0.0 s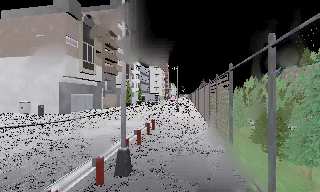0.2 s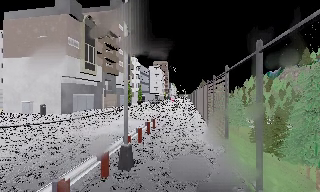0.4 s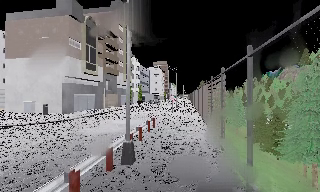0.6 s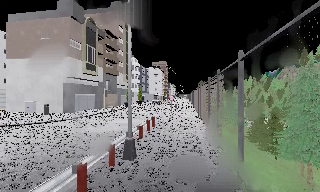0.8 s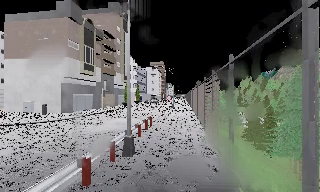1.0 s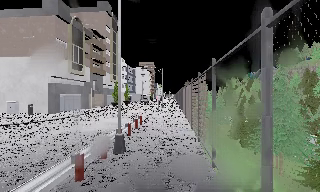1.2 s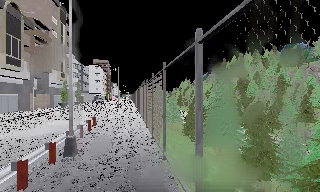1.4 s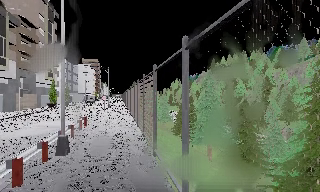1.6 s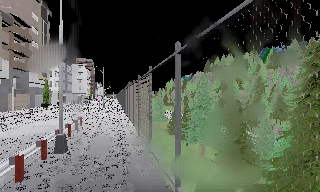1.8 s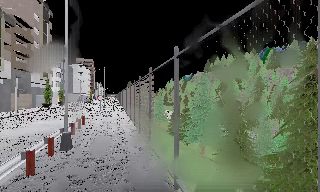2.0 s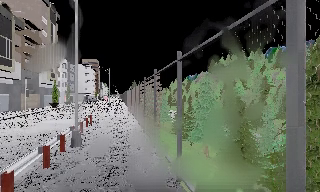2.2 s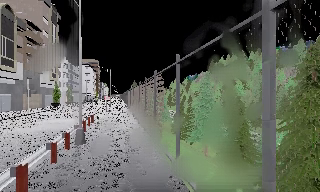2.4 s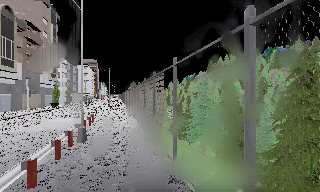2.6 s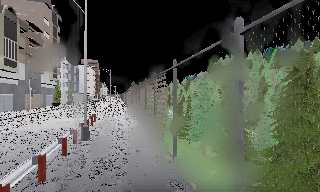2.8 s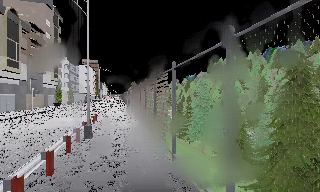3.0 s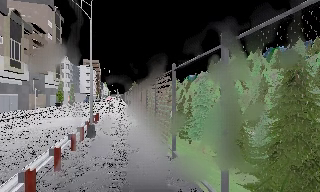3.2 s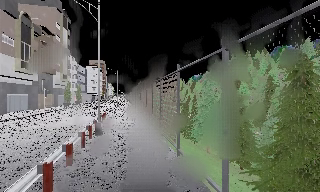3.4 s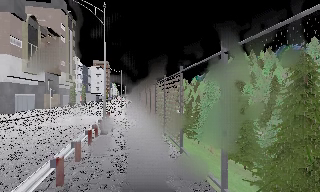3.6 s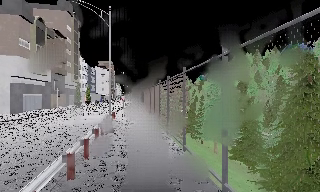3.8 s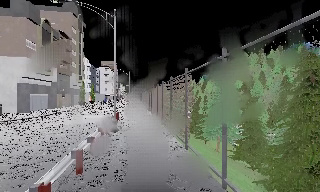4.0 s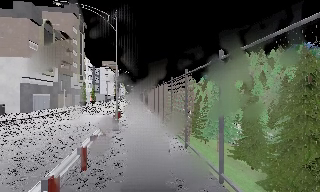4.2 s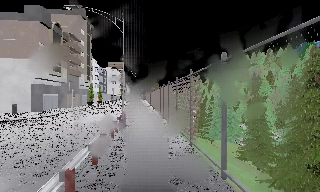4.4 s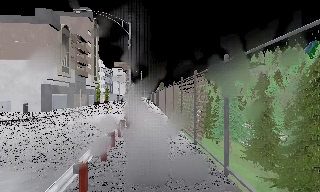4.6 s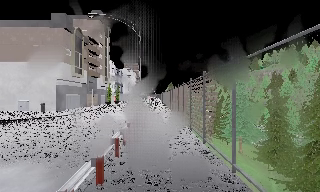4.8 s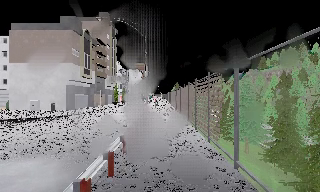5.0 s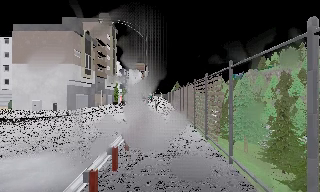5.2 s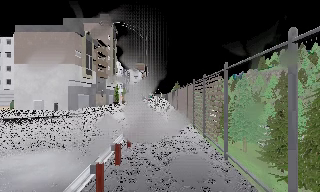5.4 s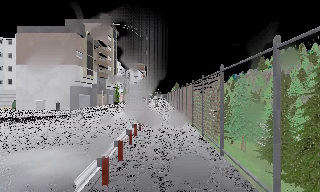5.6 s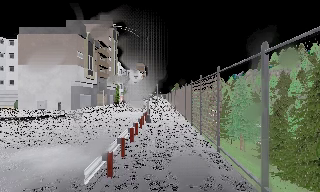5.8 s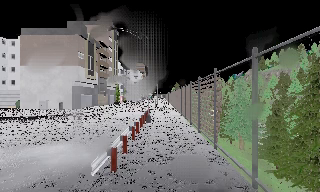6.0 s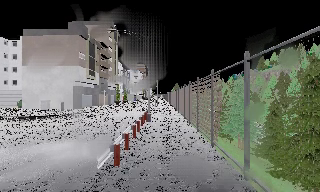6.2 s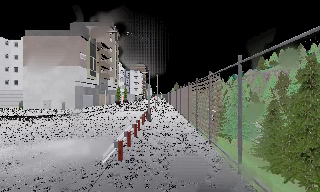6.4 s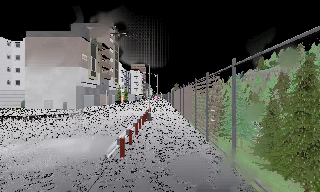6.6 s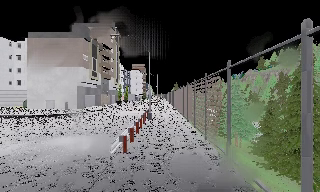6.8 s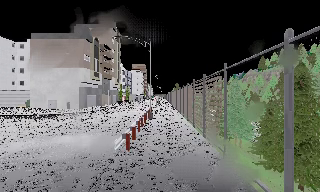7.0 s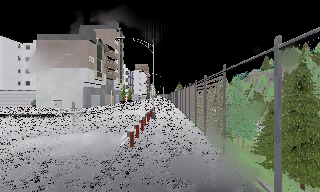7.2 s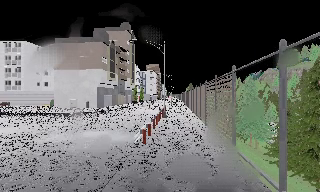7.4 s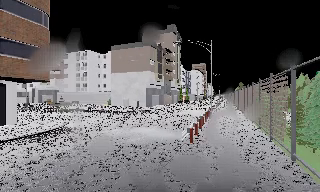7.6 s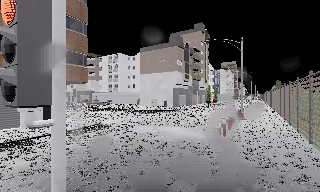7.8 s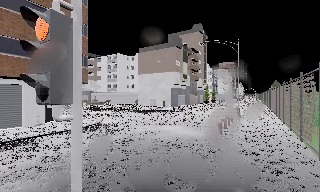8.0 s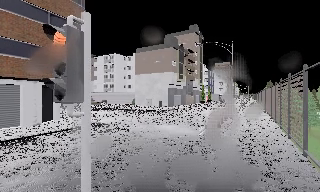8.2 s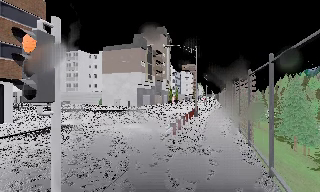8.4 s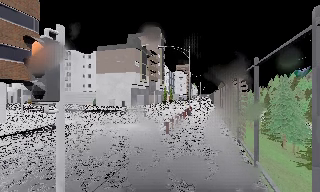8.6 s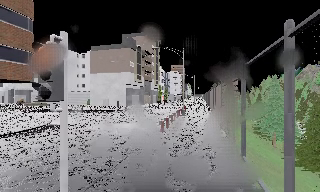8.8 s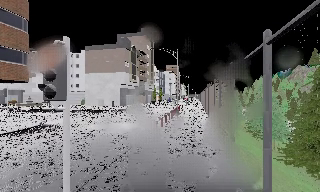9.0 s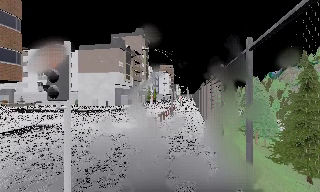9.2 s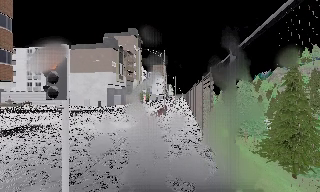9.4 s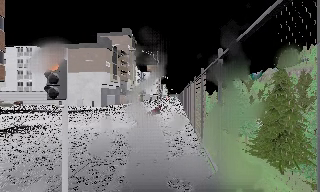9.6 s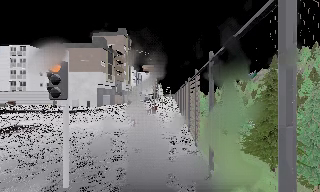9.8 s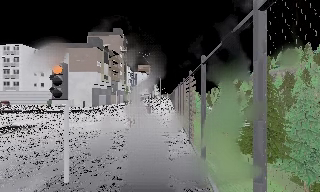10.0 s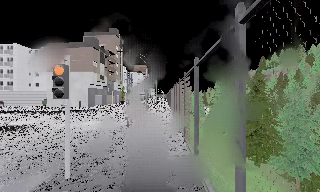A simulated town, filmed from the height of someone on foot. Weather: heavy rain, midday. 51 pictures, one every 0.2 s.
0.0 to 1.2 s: The scene slides to the left, as the camera pans about 20 degrees to its right. It travels backward, about 2 m, so what stands in front gets smaller.
1.2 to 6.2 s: The scene slides to the right, as the camera pans about 10 degrees to its left. It travels backward, about 8 m, so what stands in front gets smaller.
6.2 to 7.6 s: The scene slides to the right, as the camera pans about 30 degrees to its left. It travels backward, about 2.5 m.
7.6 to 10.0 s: The camera pans to its right, which is clockwise from overhead, by about 30 degrees. It travels backward, about 3.5 m, so what stands in front gets smaller.
The film runs backward here.
